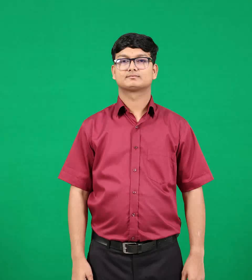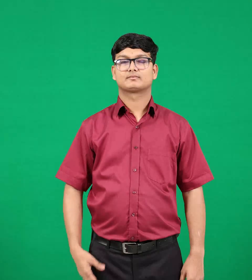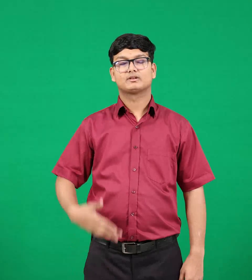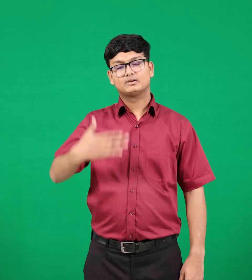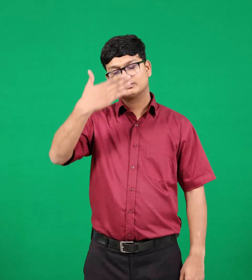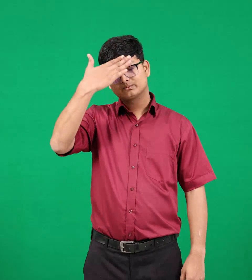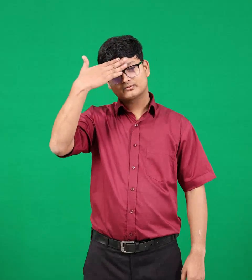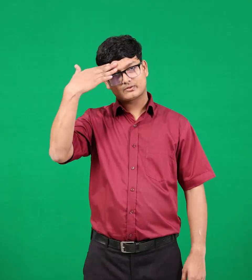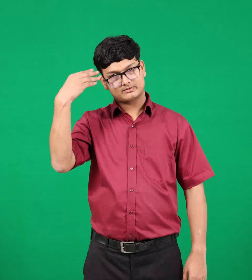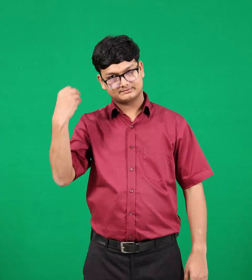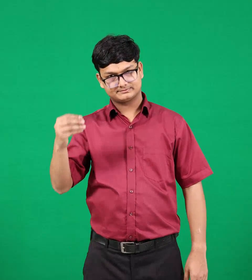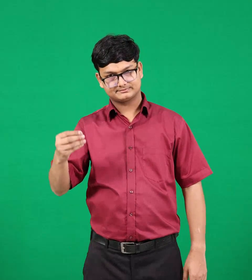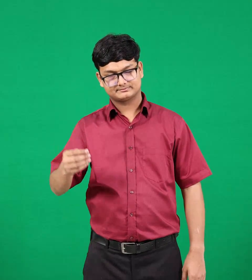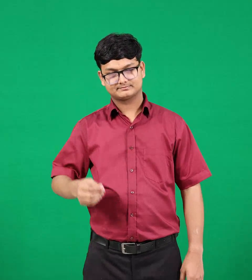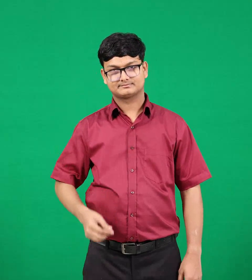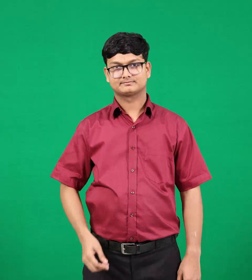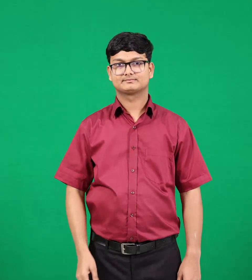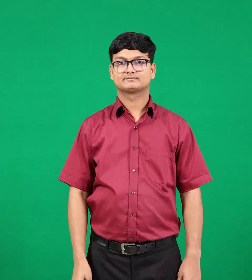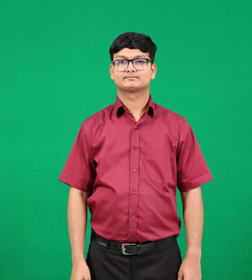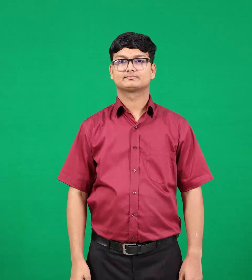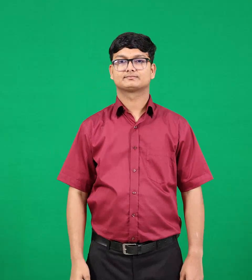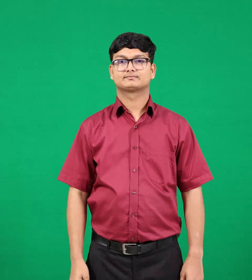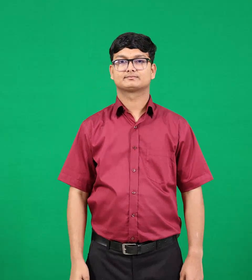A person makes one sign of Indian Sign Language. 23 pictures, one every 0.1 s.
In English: forget
